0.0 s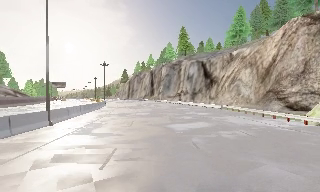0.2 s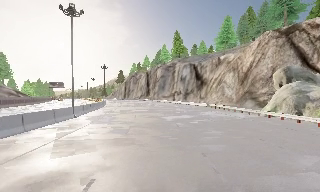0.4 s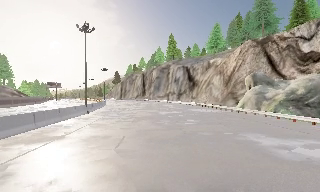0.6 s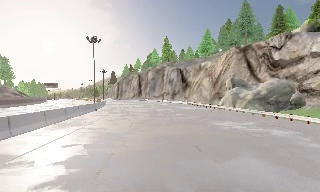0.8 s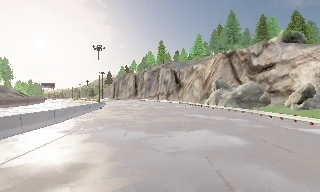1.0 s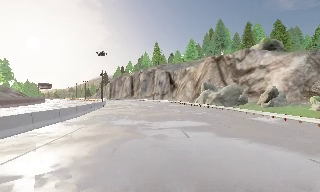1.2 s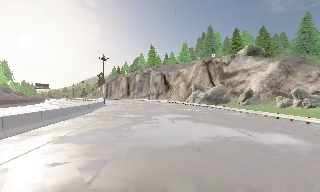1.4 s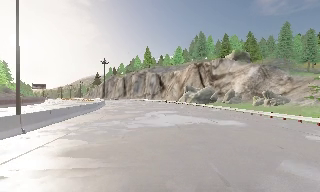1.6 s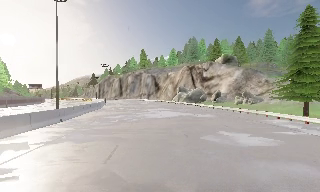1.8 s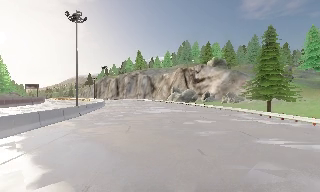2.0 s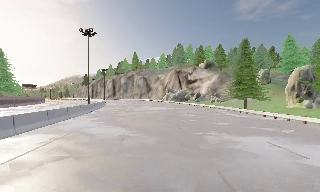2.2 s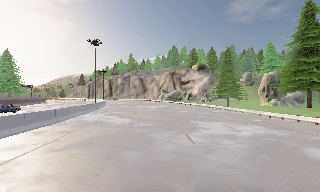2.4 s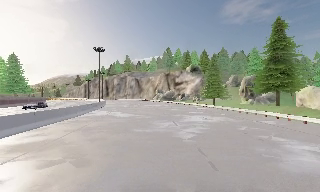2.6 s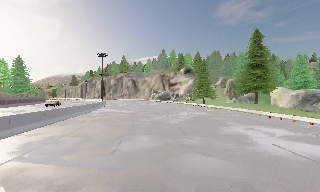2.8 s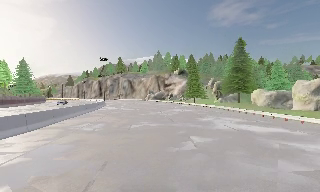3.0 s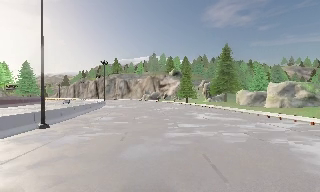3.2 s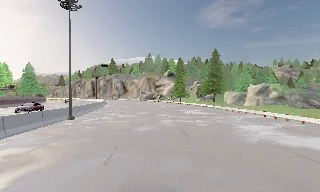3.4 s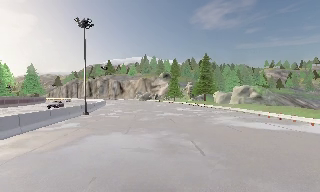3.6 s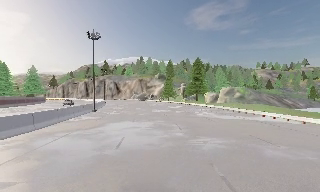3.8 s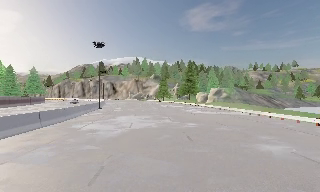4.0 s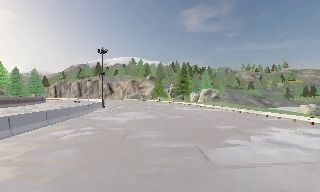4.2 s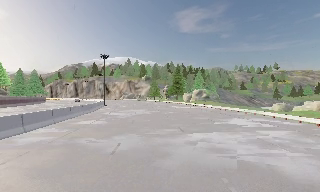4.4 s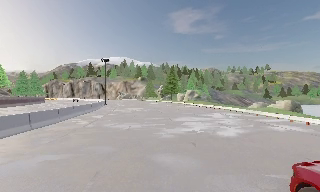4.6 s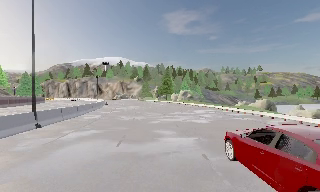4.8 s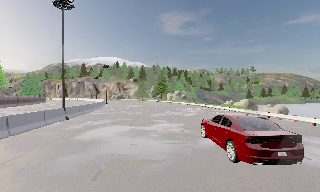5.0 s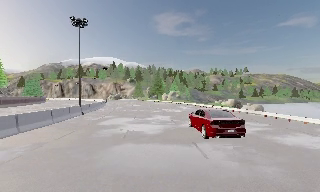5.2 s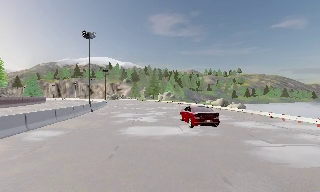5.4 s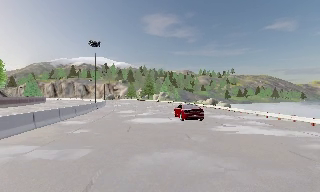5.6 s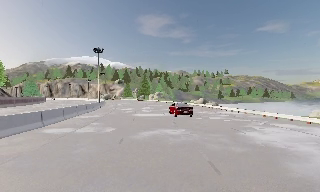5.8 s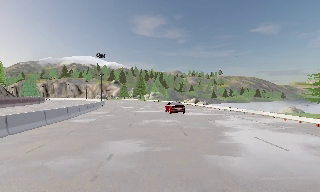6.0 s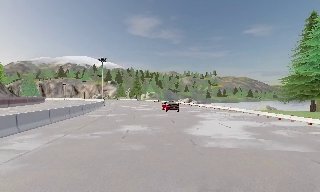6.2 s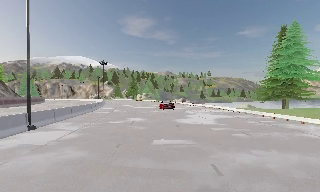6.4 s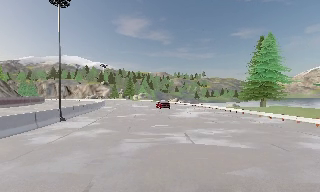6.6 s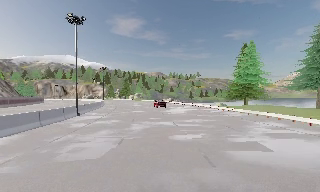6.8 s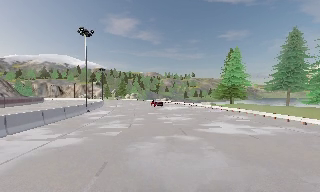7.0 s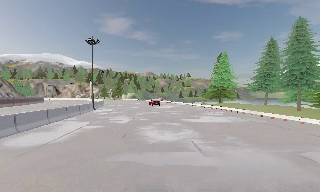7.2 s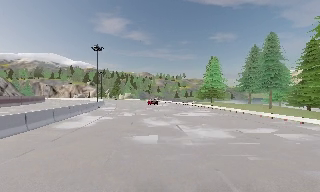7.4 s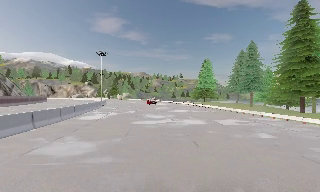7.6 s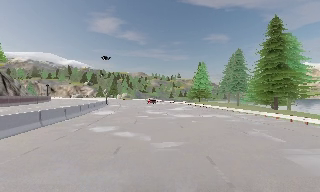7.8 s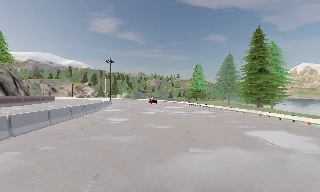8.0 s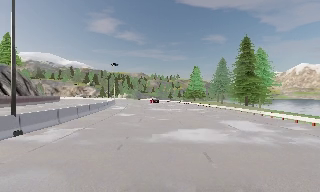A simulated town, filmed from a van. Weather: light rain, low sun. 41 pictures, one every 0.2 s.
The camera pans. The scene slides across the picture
to the left.
The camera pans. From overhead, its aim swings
clockwise.
0.0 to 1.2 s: The camera swings to its right by about 10 degrees, and the scene slides to the left. It travels backward, about 30 m, so what stands in front gets smaller.
1.2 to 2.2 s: The camera travels backward, about 25 m, so what stands in front gets smaller.
2.2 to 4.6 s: The camera swings to its right by about 20 degrees, and the scene slides to the left. It travels backward, about 55 m, so what stands in front gets smaller.
4.6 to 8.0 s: The camera swings to its right by about 25 degrees, and the scene slides to the left. It travels backward, about 75 m, so what stands in front gets smaller.
The film runs backward here.
